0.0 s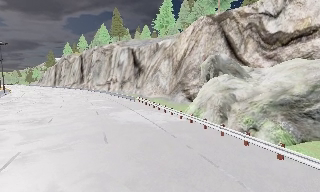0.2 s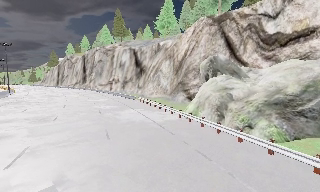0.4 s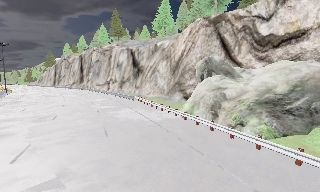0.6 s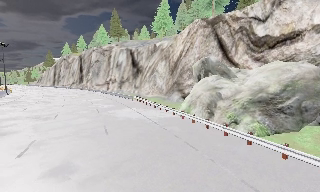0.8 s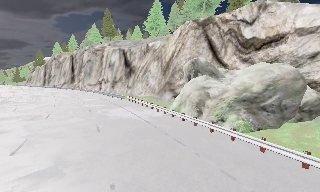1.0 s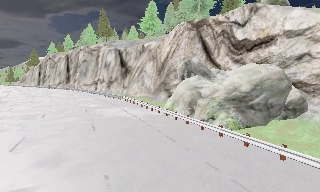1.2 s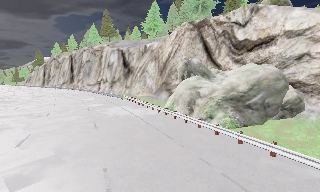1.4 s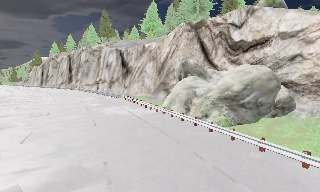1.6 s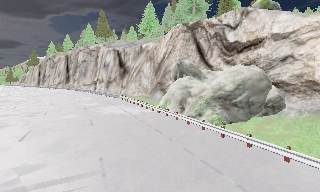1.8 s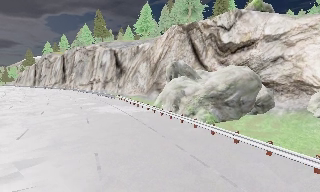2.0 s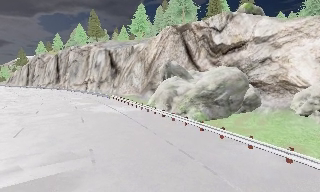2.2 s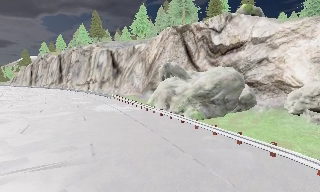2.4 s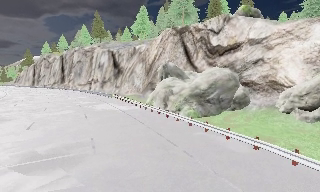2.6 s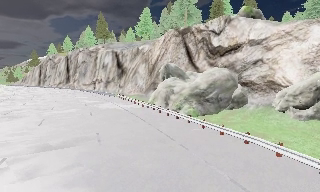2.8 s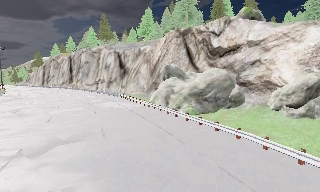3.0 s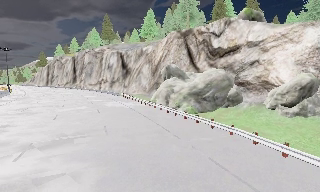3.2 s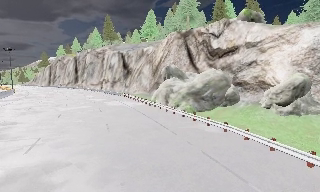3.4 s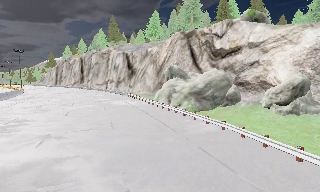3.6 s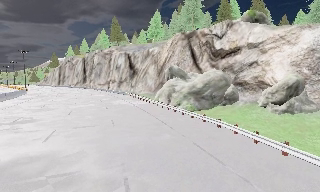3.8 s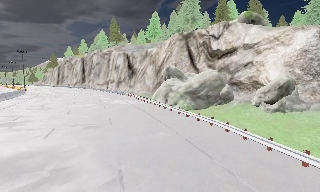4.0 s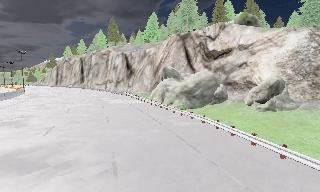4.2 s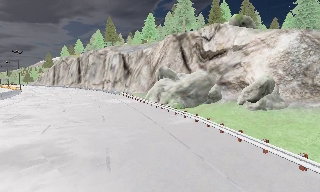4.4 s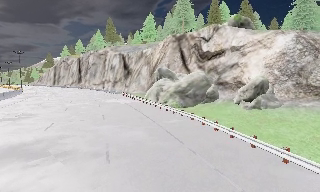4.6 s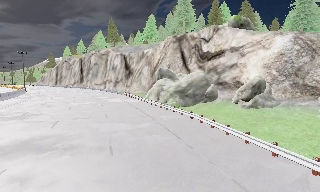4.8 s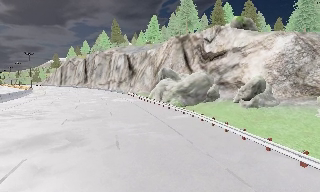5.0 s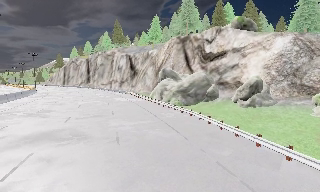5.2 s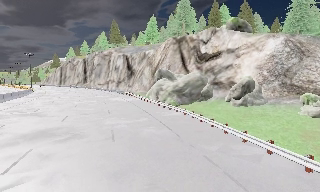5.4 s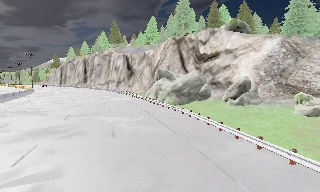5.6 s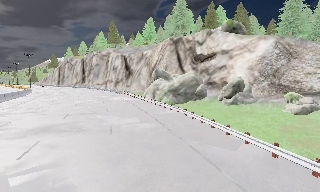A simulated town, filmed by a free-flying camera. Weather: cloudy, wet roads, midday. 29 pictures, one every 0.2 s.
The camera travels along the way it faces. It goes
backward.
0.0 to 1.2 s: The camera travels backward, about 3 m, so what stands in front gets smaller.
1.2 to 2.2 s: The camera travels backward and to its right, about 2.5 m, so what stands in front gets smaller.
2.2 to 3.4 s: The camera travels backward, about 4 m, so what stands in front gets smaller.
3.4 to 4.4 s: The camera travels backward and to its right, about 3 m, so what stands in front gets smaller.
4.4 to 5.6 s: The camera travels backward, about 3.5 m, so what stands in front gets smaller.
The film runs backward here.
